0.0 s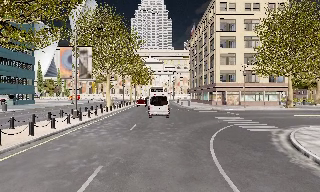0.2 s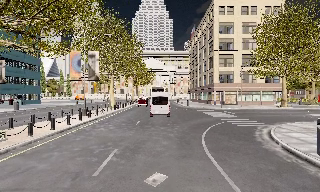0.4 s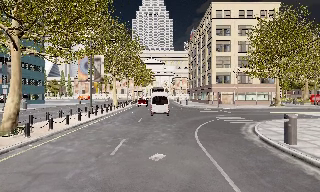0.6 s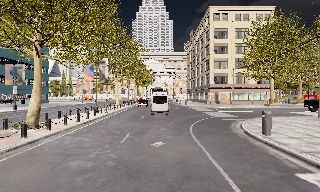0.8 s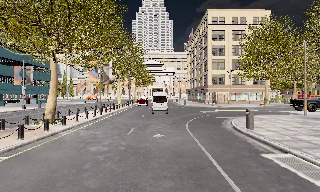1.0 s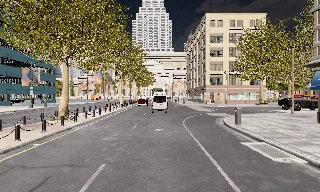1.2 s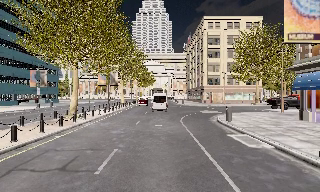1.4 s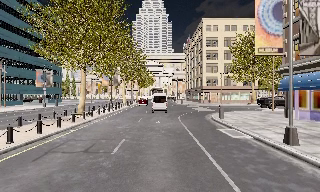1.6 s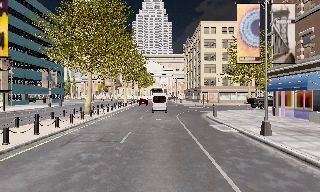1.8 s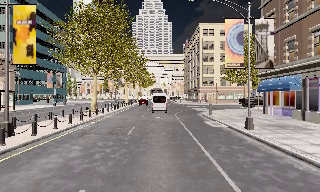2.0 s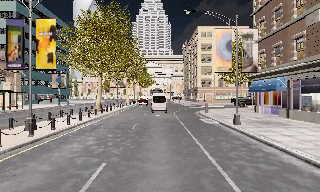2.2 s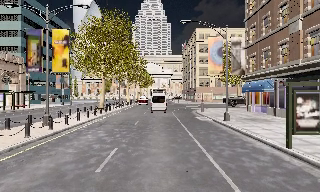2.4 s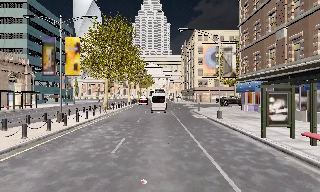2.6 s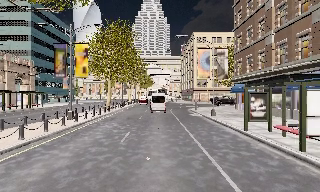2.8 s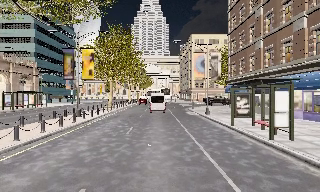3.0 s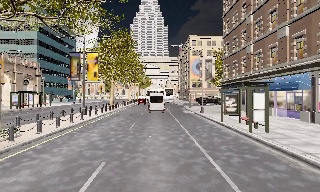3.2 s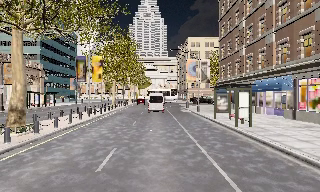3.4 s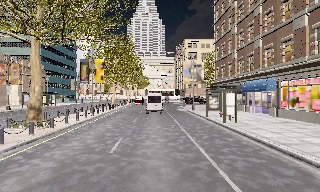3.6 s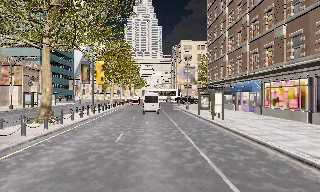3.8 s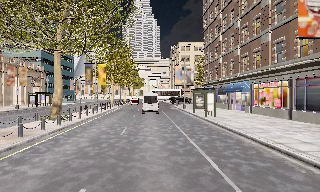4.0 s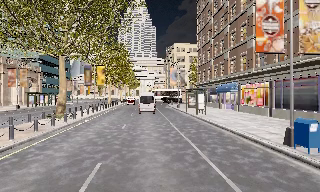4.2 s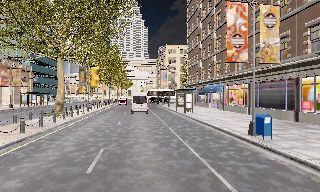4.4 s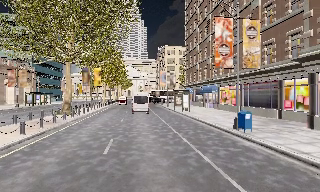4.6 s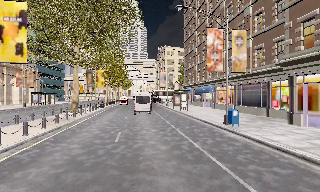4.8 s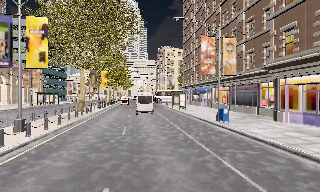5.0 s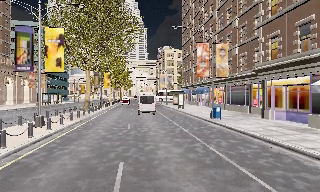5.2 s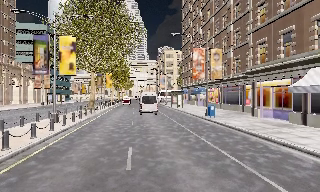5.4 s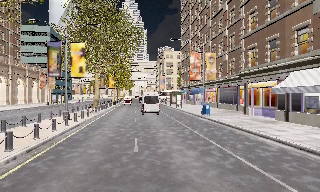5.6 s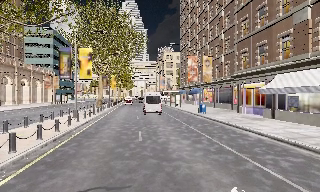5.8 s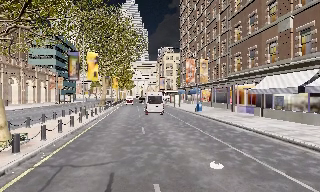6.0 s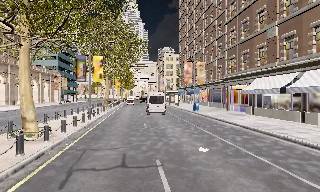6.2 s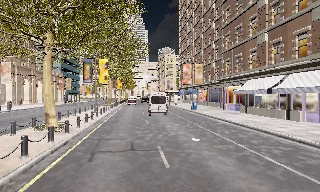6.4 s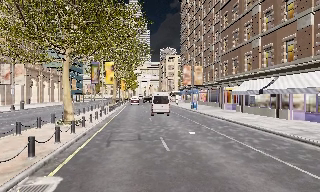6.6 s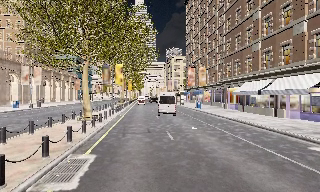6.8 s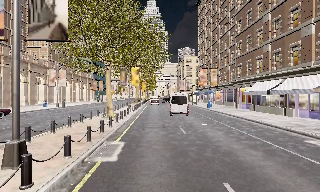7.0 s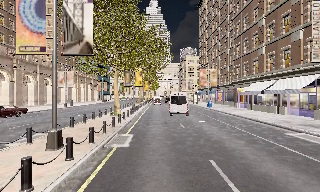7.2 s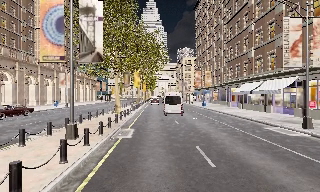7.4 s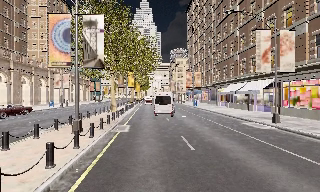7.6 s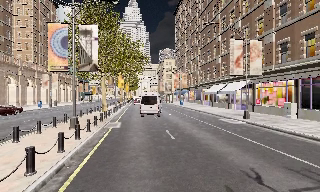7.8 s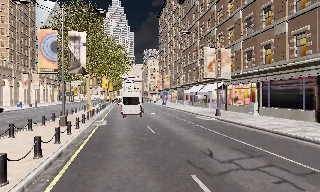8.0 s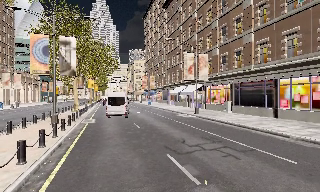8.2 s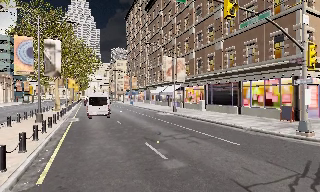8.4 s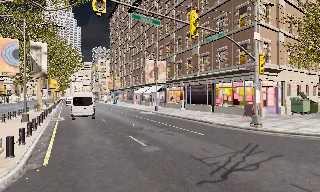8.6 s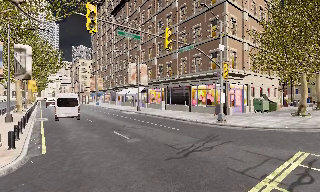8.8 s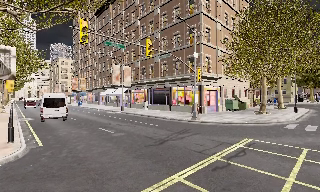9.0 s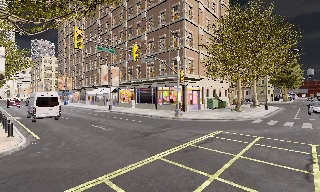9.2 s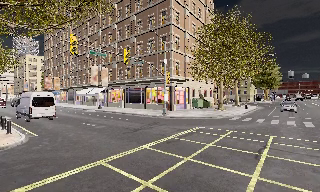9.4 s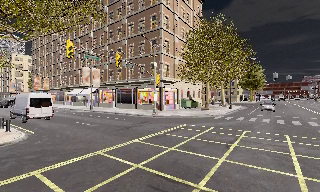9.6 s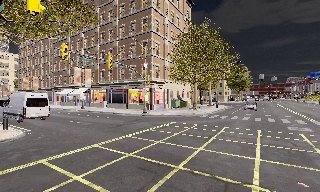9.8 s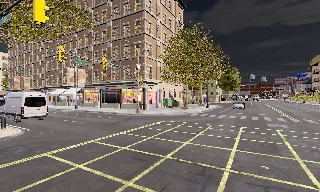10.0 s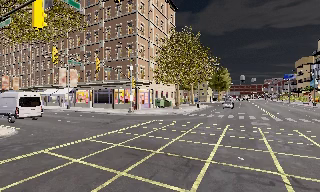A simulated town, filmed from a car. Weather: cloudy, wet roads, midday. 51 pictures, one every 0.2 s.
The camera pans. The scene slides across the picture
to the left.
The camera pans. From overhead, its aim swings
clockwise.
0.0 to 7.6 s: The camera travels backward, about 55 m, so what stands in front gets smaller.
7.6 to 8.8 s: The scene slides to the left, as the camera pans about 35 degrees to its right. It travels backward, about 9 m.
8.8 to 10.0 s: The camera pans to its right, which is clockwise from overhead, by about 20 degrees. It travels backward, about 6 m, so what stands in front gets smaller. It loses speed.
The film runs backward here.
